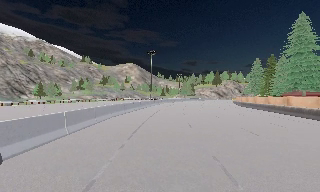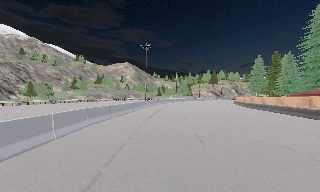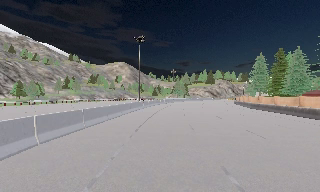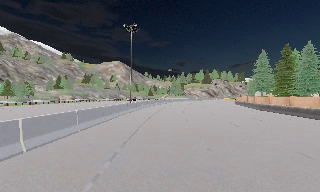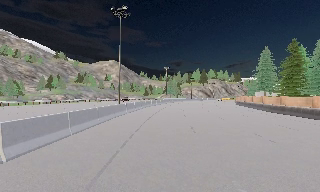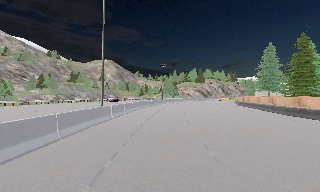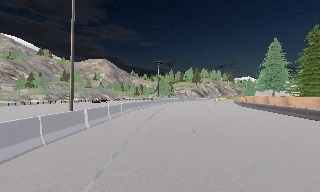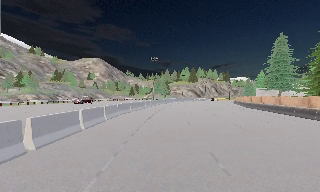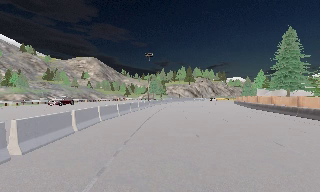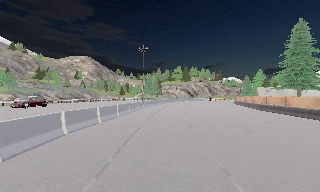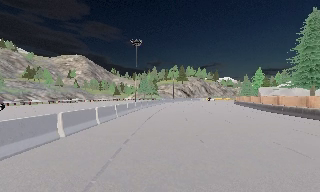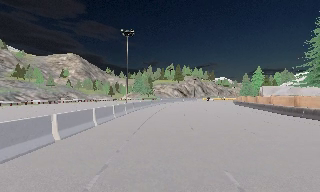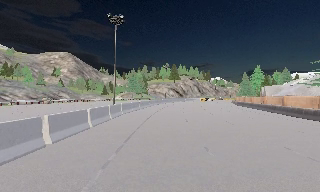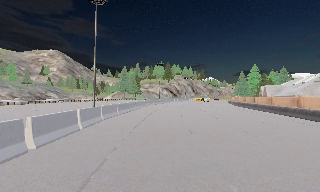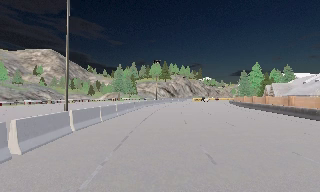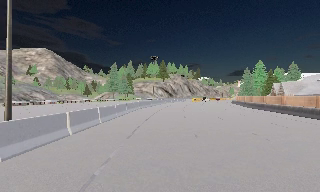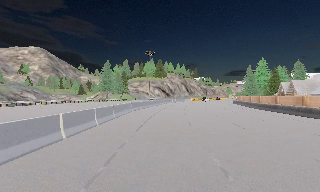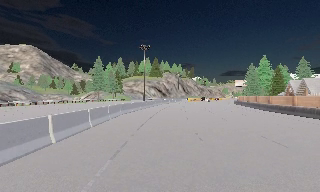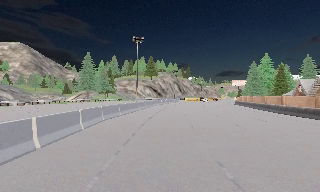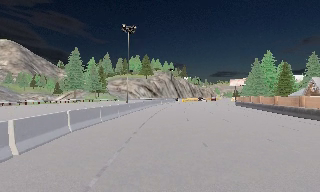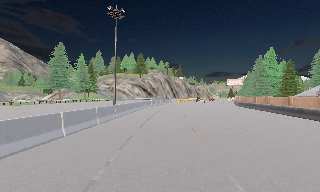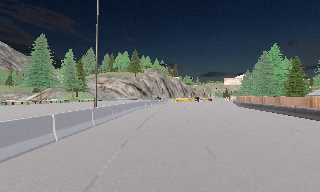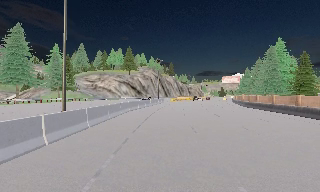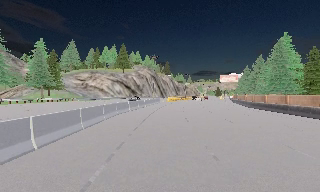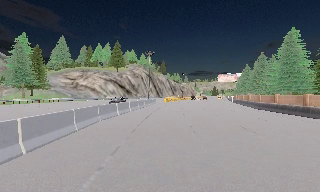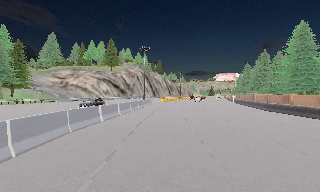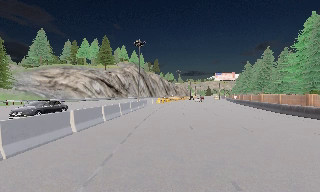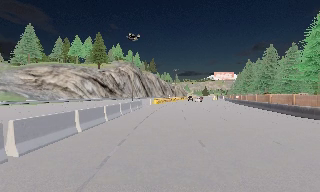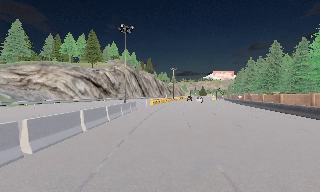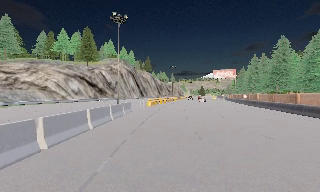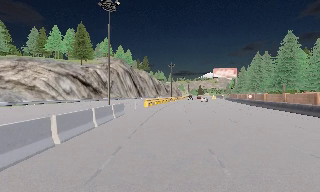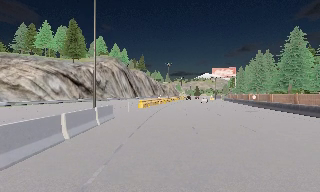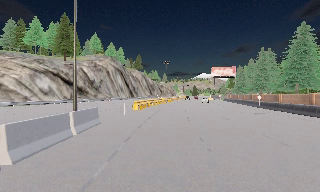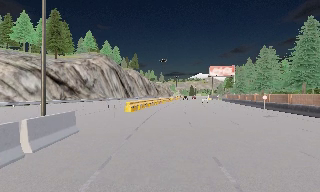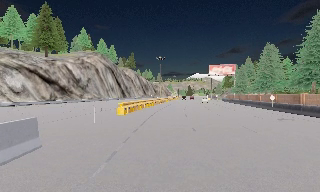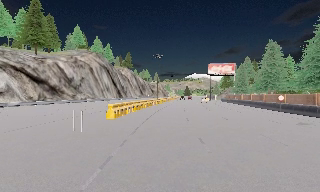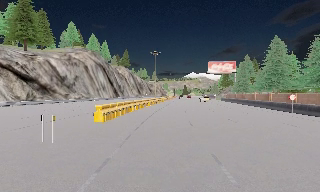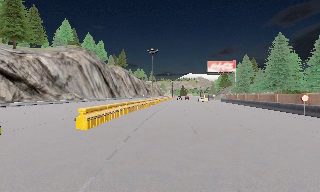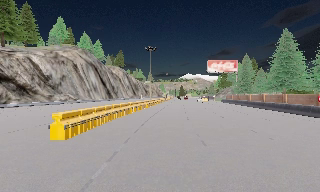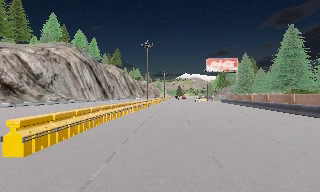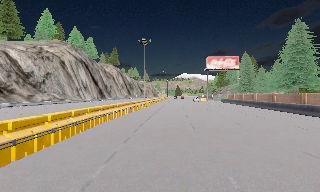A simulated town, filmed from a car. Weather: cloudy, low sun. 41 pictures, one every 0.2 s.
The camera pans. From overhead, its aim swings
clockwise.
The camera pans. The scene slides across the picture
to the left.
0.0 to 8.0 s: The camera swings to its right by about 50 degrees, and the scene slides to the left. It travels forward, about 140 m. It loses speed.
The film runs forward here.
